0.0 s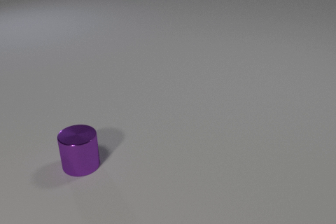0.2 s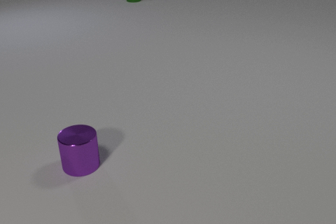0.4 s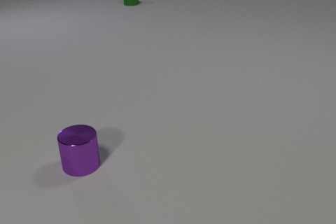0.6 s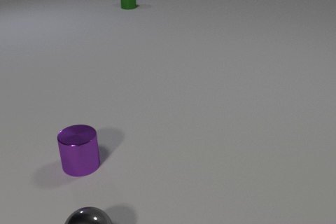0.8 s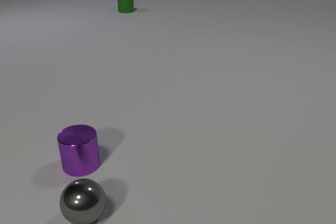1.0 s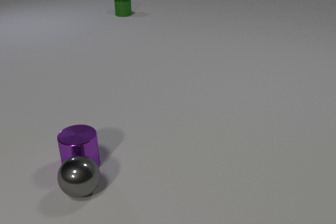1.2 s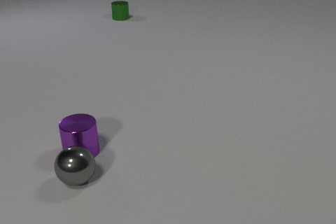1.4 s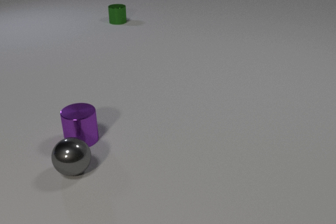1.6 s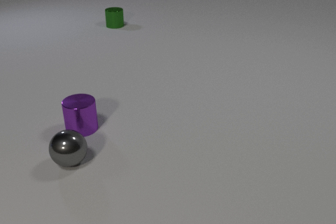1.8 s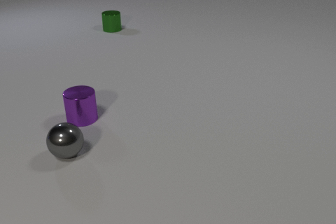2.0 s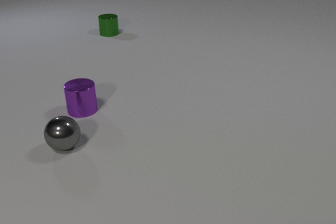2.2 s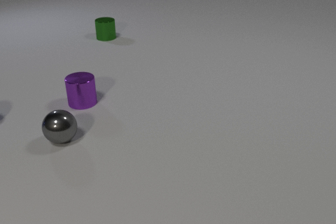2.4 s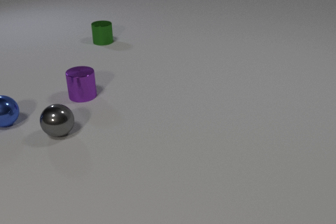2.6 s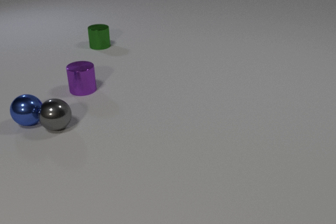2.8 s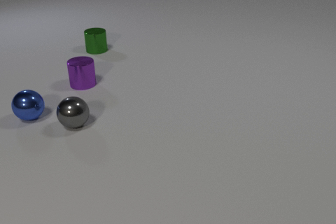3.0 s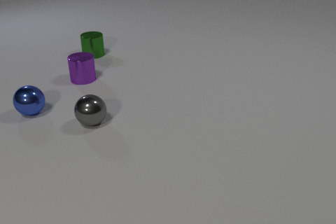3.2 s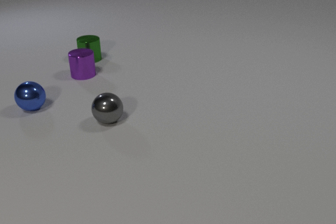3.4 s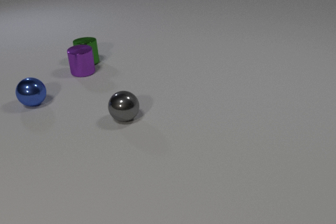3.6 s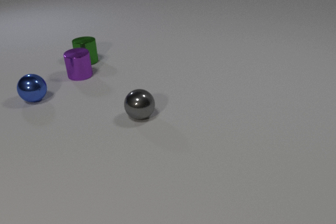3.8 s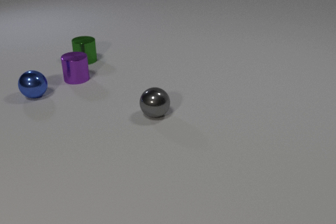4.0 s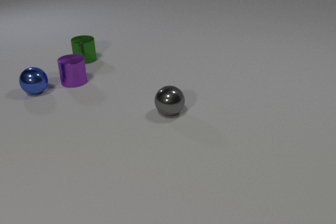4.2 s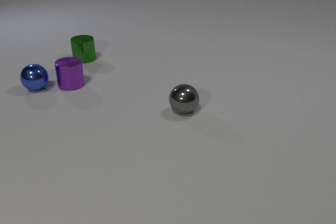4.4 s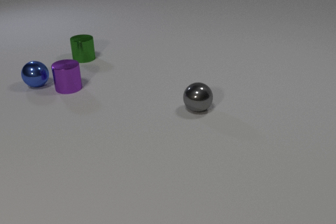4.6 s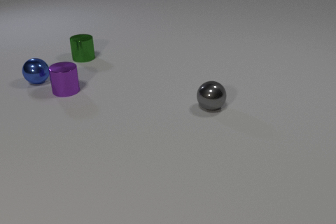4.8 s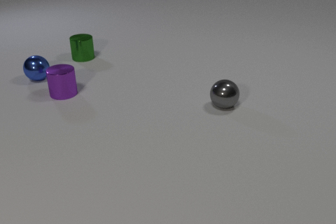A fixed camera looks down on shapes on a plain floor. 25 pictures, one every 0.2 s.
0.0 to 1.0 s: The gray metal sphere comes in at the bottom edge, rolls away from the camera. The green metal cylinder slides toward the camera.
1.0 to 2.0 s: The gray metal sphere rolls away from the camera. The purple metal cylinder slides away from the camera. The green metal cylinder slides toward the camera. The gray metal sphere and the purple metal cylinder collide.
2.0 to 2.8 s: The gray metal sphere rolls away from the camera. The purple metal cylinder slides away from the camera. The blue metal sphere comes in at the left edge, rolls to the right. The green metal cylinder slides toward the camera. The gray metal sphere and the blue metal sphere collide.
2.8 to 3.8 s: The gray metal sphere rolls to the right. The purple metal cylinder slides away from the camera and to the left. The blue metal sphere rolls away from the camera. The green metal cylinder slides toward the camera and to the left. The purple metal cylinder and the green metal cylinder collide.
3.8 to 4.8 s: The gray metal sphere rolls to the right. The purple metal cylinder slides toward the camera and to the left. The blue metal sphere rolls away from the camera. The green metal cylinder slides away from the camera.
How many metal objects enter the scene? 3.
What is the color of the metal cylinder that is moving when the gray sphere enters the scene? green.
What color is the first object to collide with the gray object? purple.
